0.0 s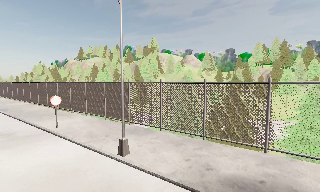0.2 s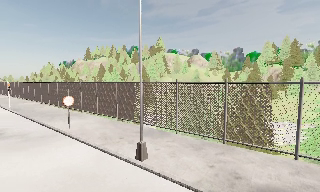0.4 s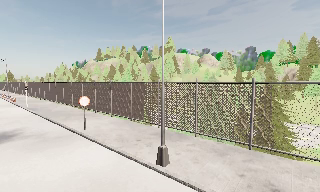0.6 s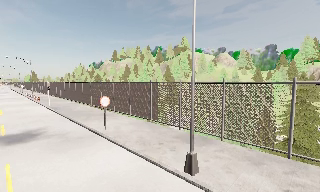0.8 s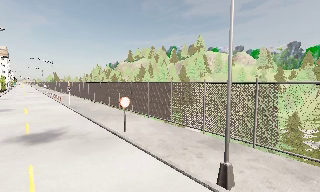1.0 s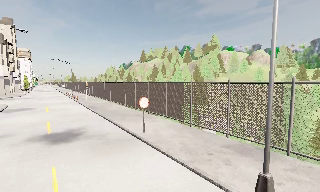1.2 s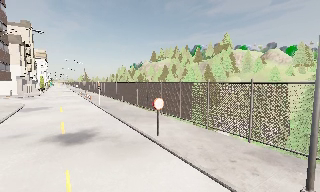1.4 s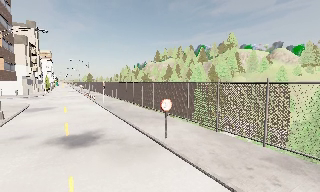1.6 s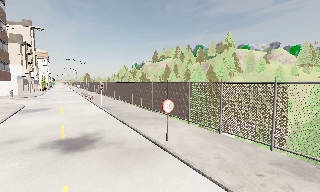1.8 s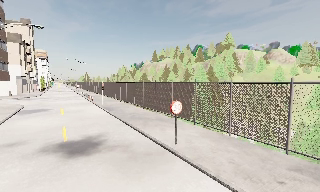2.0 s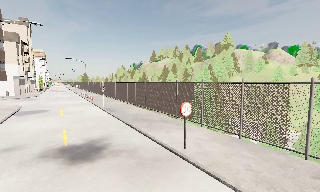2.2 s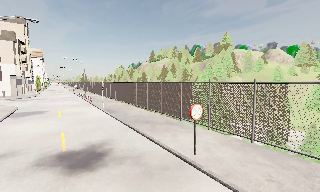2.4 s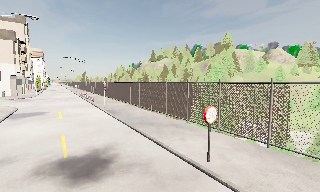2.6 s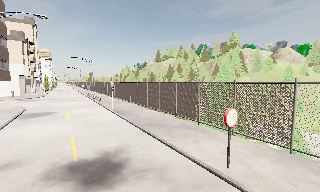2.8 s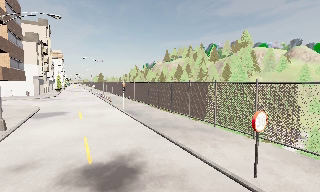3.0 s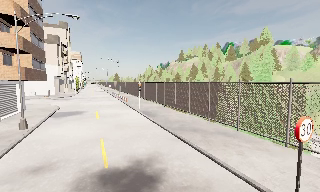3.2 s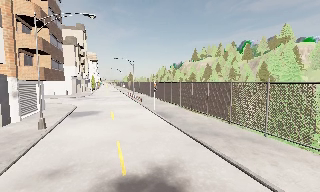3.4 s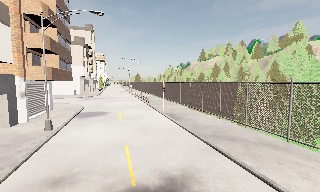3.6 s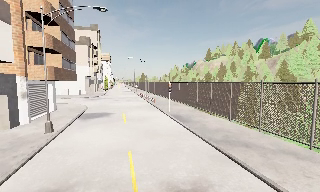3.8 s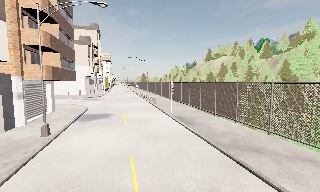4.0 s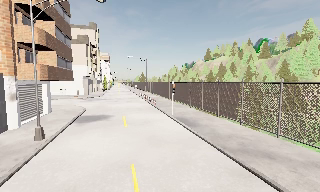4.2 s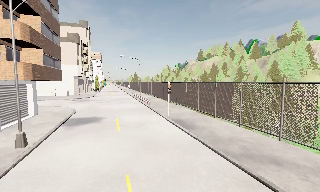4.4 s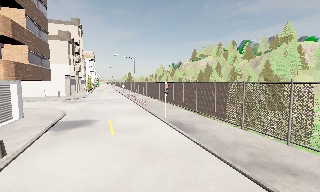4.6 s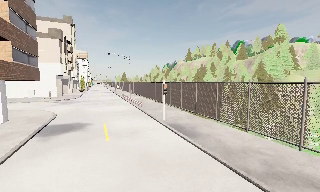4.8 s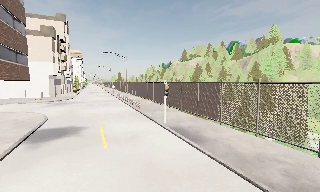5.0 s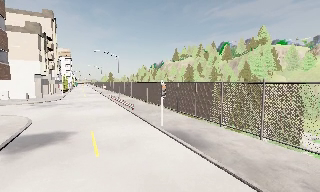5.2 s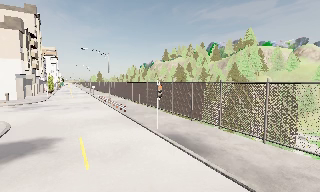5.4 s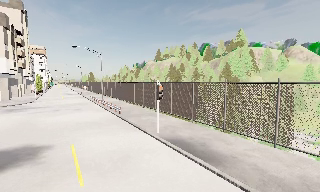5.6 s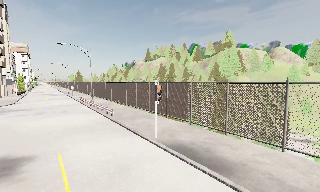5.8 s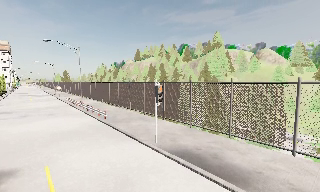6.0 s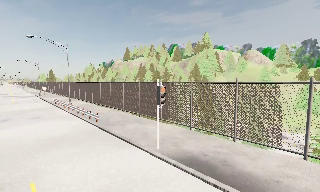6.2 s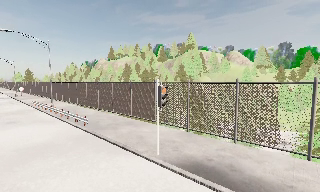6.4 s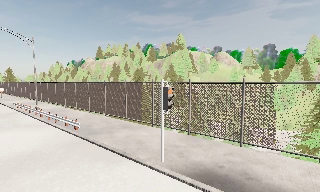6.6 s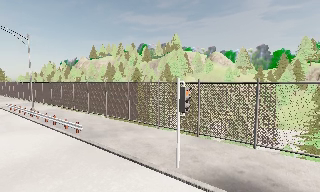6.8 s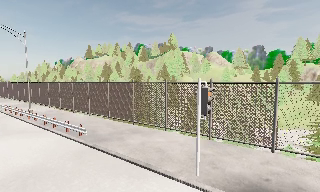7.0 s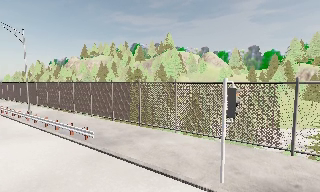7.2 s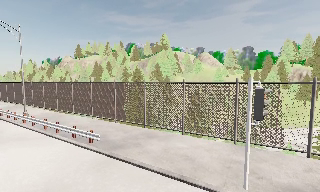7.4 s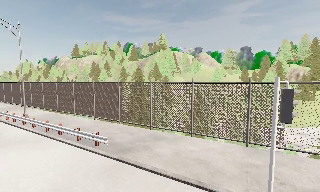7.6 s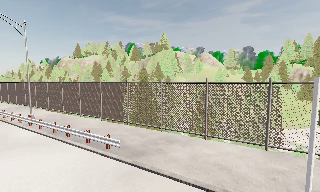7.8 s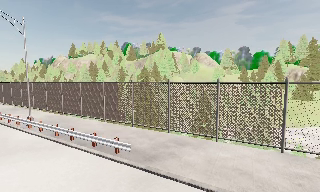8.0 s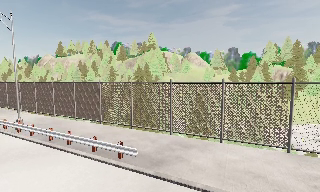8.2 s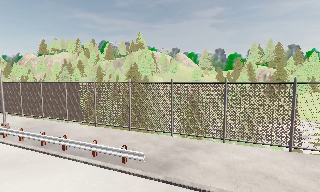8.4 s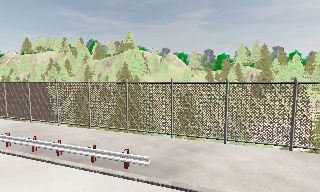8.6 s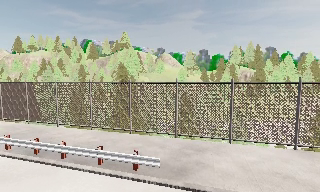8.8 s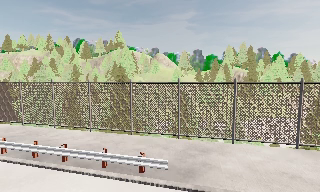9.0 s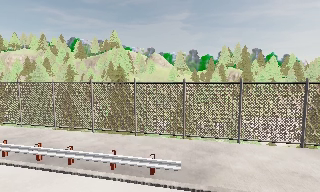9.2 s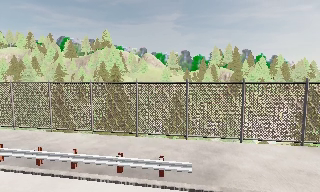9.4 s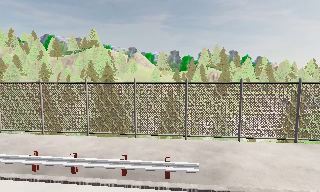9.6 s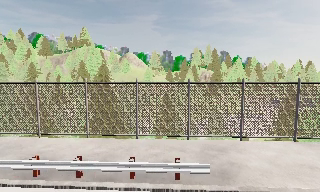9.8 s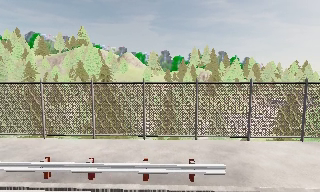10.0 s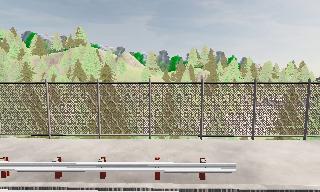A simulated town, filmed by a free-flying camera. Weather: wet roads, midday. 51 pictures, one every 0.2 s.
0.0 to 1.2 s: The scene slides to the right, as the camera pans about 25 degrees to its left. It travels to its left and forward, about 4 m, so close, fixed things drift to the right.
1.2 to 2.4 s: The camera travels forward and to its left, about 3.5 m, so what stands in front looms larger.
2.4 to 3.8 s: The camera swings to its left by about 20 degrees, and the scene slides to the right. It travels forward and to its left, about 4.5 m, so what stands in front looms larger.
3.8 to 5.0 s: The camera pans to its right, which is clockwise from overhead, by about 10 degrees. It travels forward, about 5 m, so what stands in front looms larger.
5.0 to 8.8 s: The camera pans to its right, which is clockwise from overhead, by about 50 degrees. It travels to its left and forward, about 15 m.
8.8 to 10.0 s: The camera pans to its right, which is clockwise from overhead, by about 15 degrees. It travels to its left, about 3 m.
The film runs forward here.
